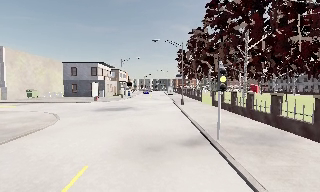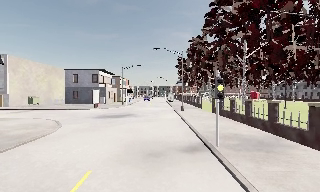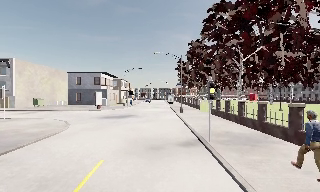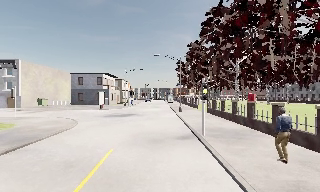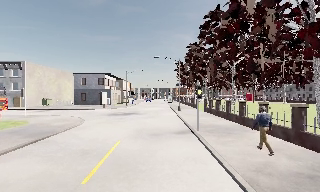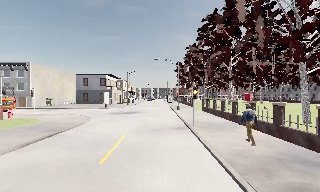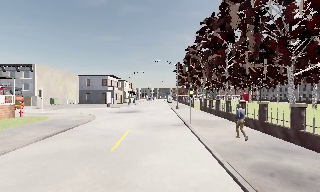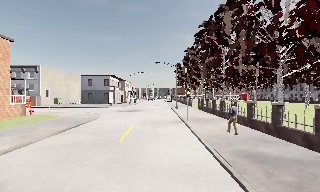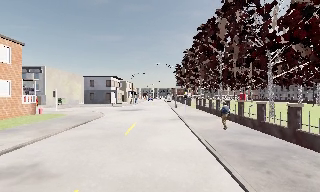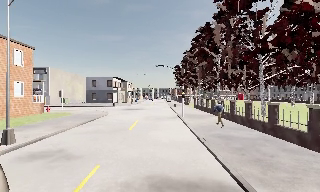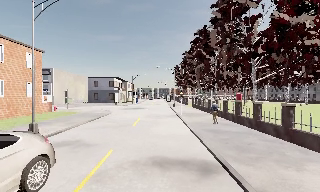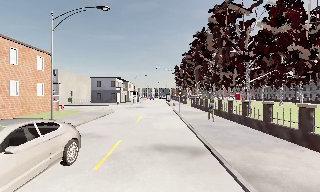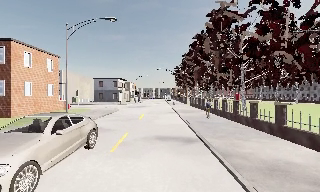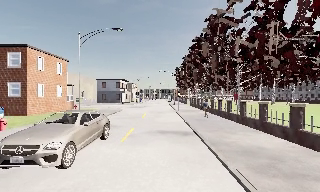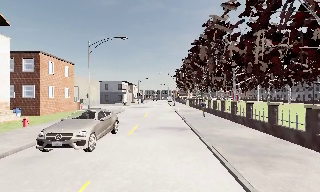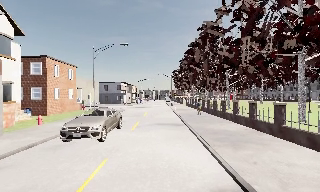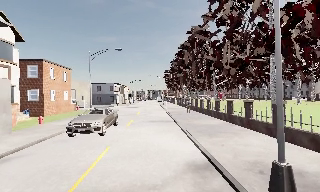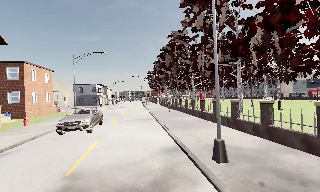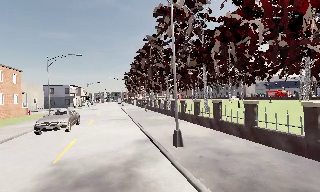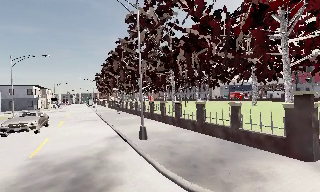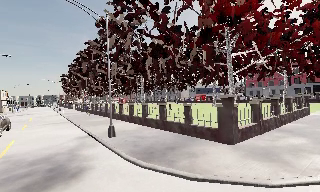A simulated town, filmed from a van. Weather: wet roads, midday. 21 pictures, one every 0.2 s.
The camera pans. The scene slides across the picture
to the left.
The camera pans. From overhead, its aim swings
clockwise.
0.0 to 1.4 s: The camera travels backward, about 7 m, so what stands in front gets smaller. It gains speed.
1.4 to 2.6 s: The camera travels backward, about 9 m, so what stands in front gets smaller.
2.6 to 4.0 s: The camera swings to its right by about 35 degrees, and the scene slides to the left. It travels backward, about 11 m.
The film runs backward here.
